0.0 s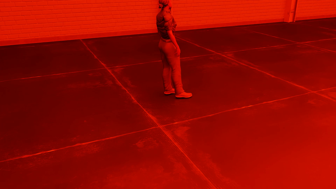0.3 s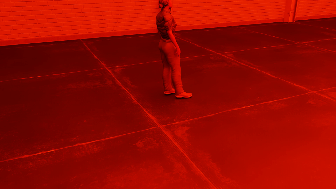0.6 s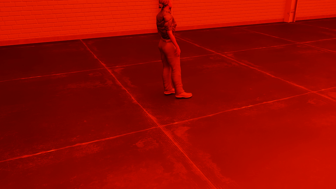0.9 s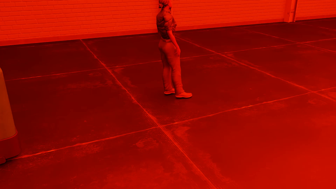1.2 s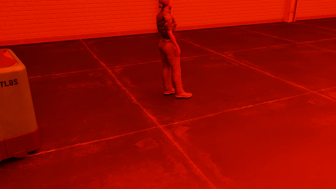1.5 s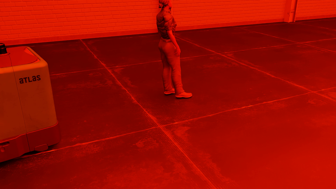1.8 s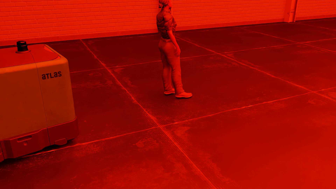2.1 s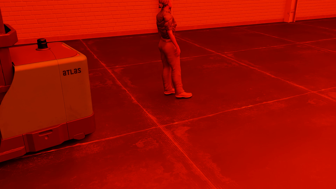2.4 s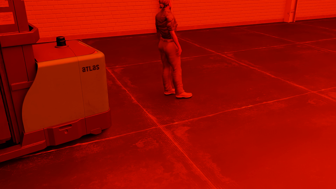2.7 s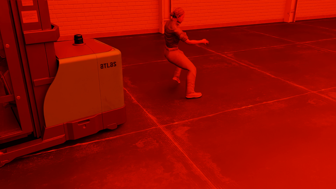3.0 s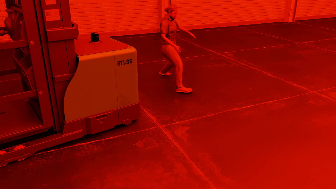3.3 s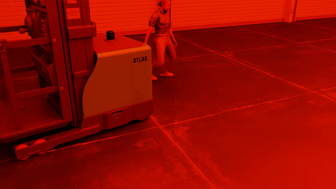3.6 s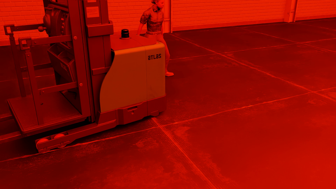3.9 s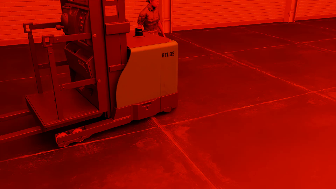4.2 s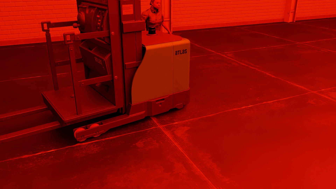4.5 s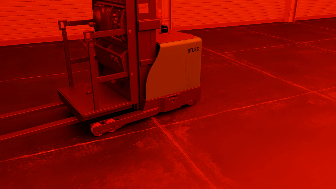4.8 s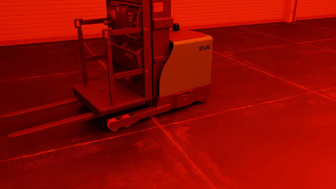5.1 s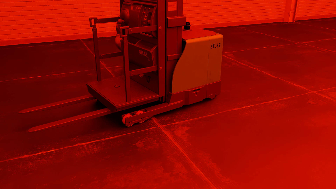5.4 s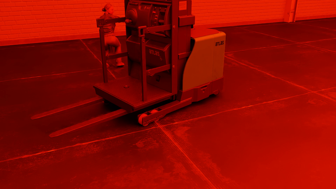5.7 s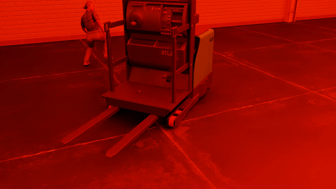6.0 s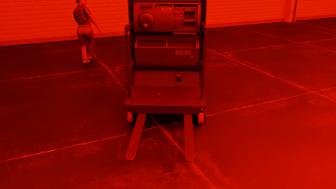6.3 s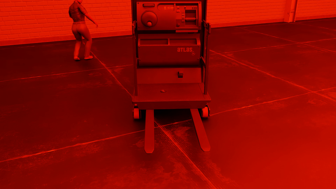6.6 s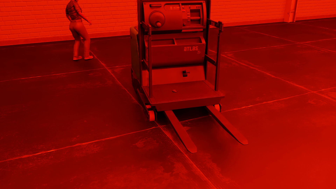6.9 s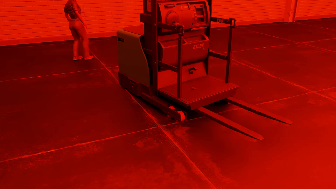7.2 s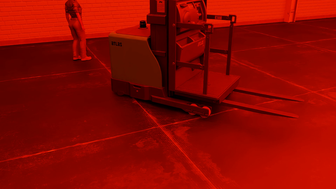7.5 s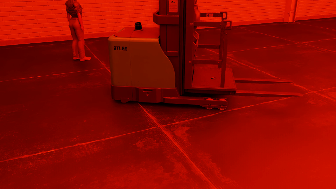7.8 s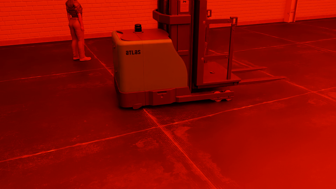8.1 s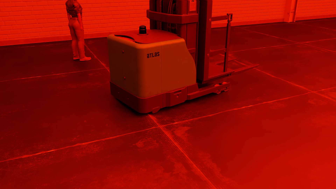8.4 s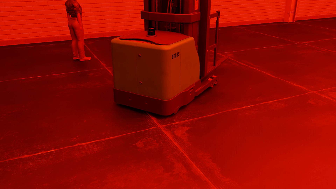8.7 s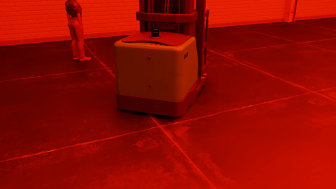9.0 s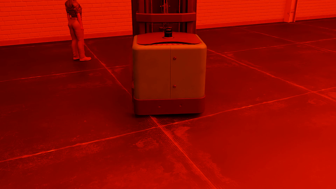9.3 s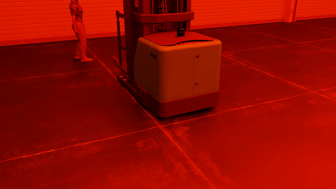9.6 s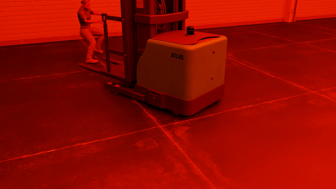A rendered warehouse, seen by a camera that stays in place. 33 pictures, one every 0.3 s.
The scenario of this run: Near miss between a forklift and a person.
